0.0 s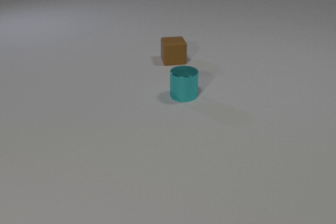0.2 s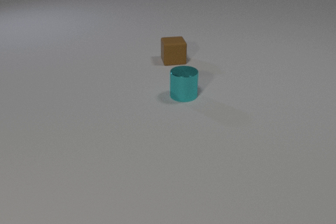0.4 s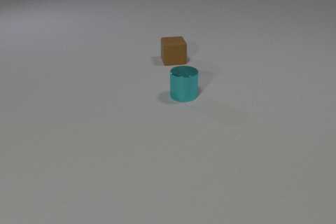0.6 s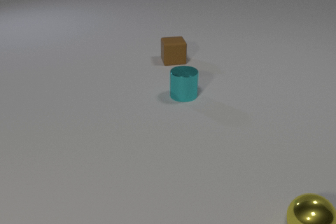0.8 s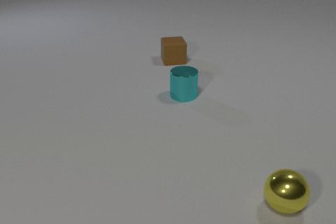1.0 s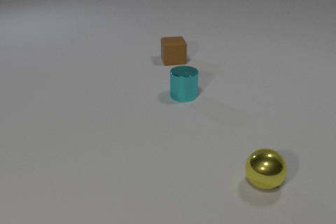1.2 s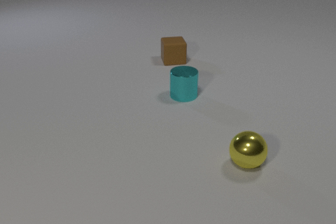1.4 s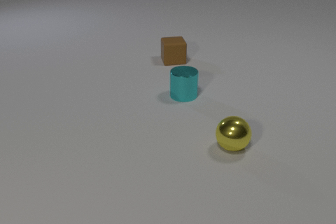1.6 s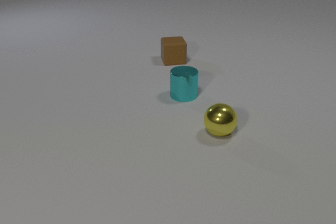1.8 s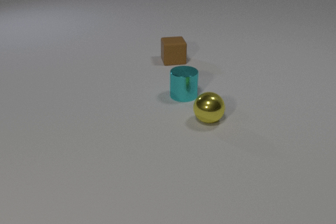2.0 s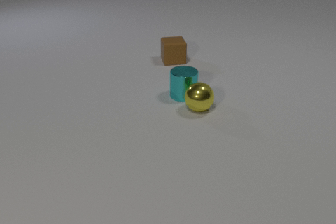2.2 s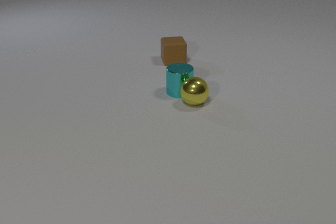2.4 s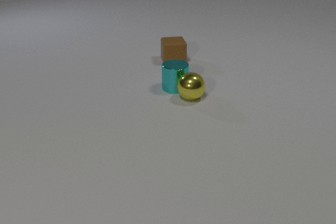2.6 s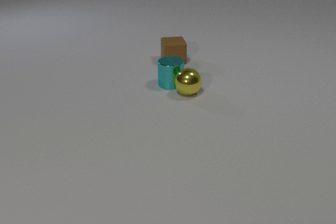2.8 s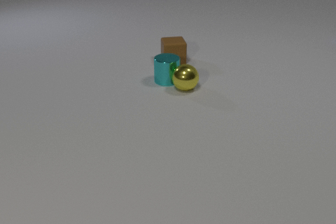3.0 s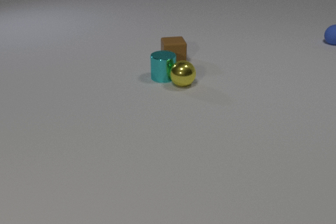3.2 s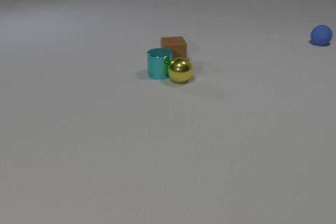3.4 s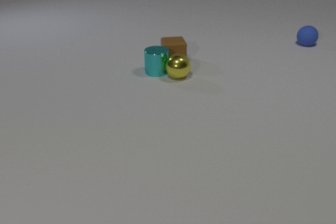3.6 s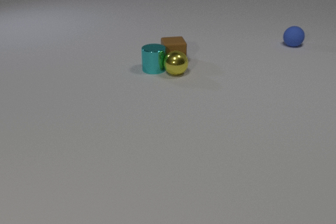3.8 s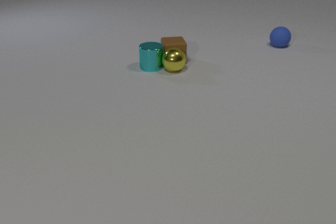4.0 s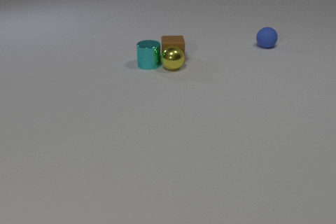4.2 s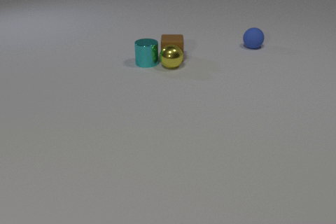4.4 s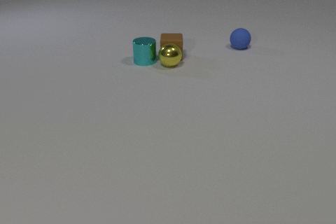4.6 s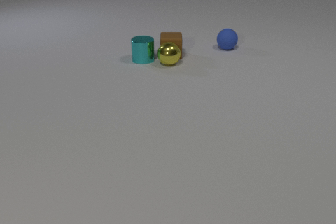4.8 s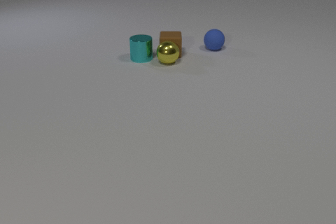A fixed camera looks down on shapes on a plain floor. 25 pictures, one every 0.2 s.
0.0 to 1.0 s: The yellow metal sphere comes in at the bottom edge, rolls away from the camera and to the left.
1.0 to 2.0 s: The yellow metal sphere rolls away from the camera and to the left.
2.0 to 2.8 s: The yellow metal sphere rolls away from the camera. The cyan metal cylinder slides away from the camera and to the left. The yellow metal sphere and the cyan metal cylinder collide.
2.8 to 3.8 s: The yellow metal sphere rolls away from the camera. The cyan metal cylinder slides away from the camera and to the left. The blue rubber sphere comes in at the right edge, rolls to the left and toward the camera. The yellow metal sphere and the brown rubber cube collide.
3.8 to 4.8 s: The yellow metal sphere rolls away from the camera. The cyan metal cylinder slides away from the camera and to the left. The brown rubber cube slides away from the camera. The blue rubber sphere rolls to the left.
What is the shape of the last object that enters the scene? sphere.
How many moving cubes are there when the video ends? 1.
Are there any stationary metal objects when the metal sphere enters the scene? yes.
